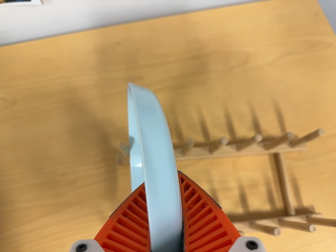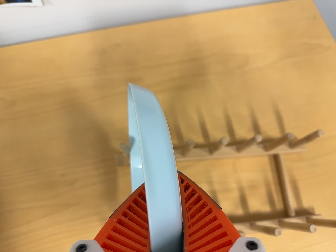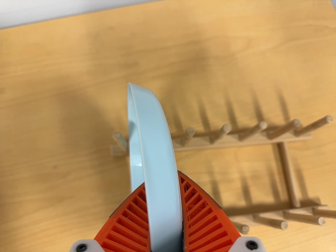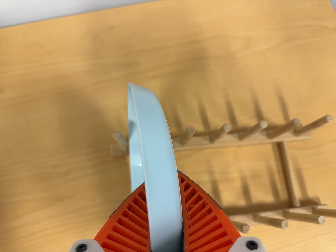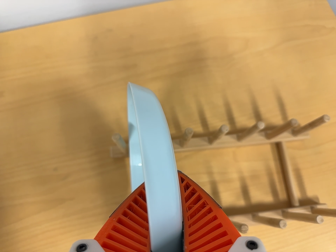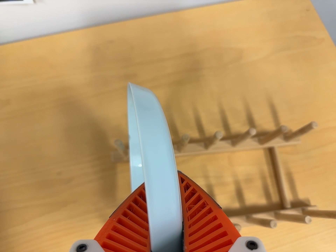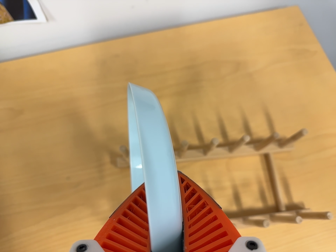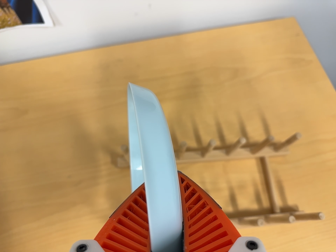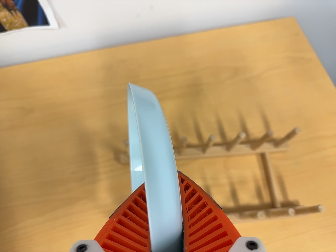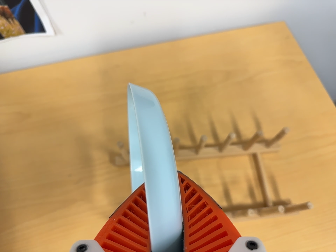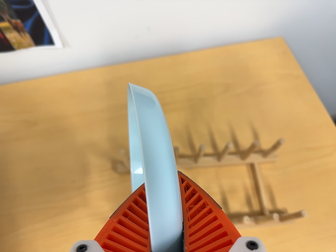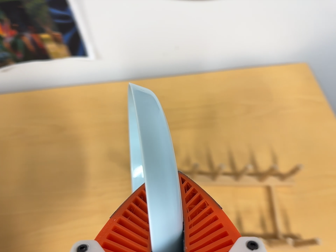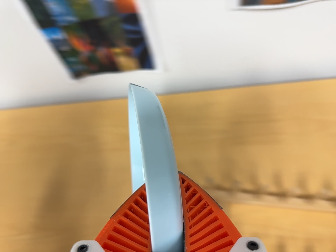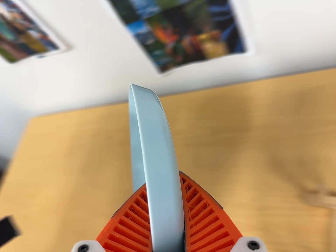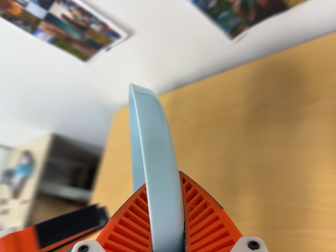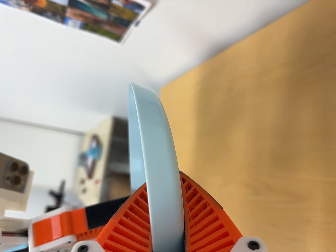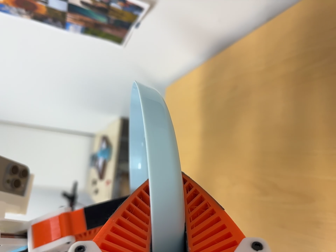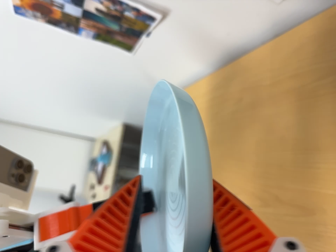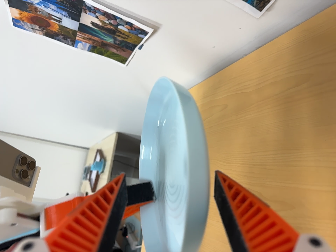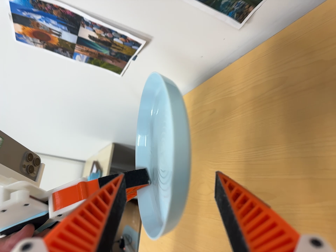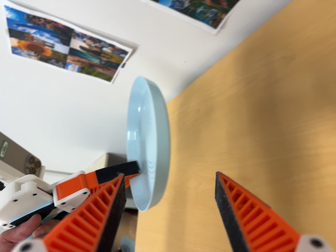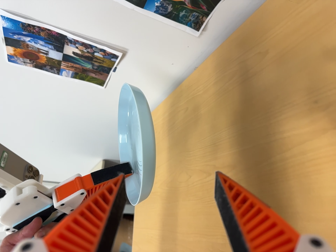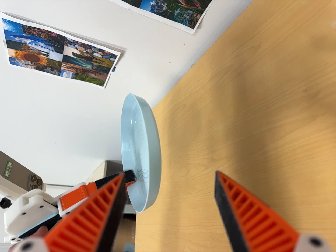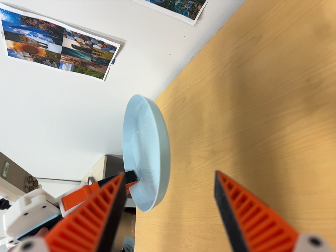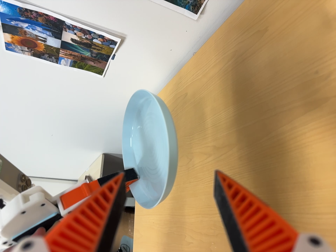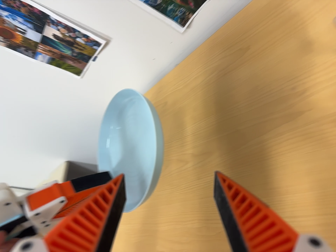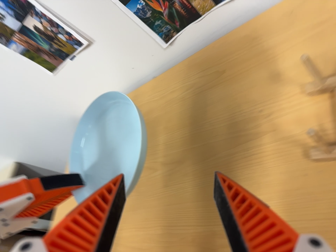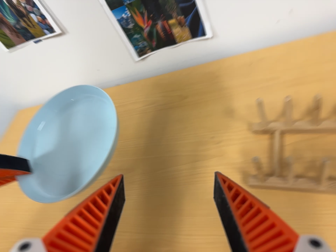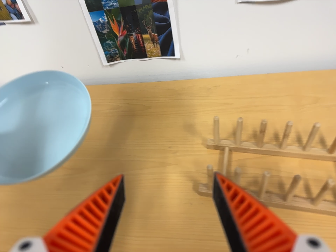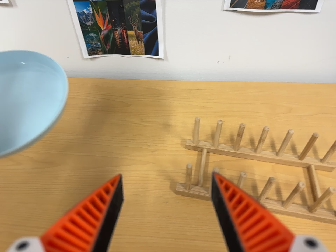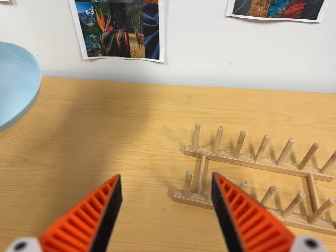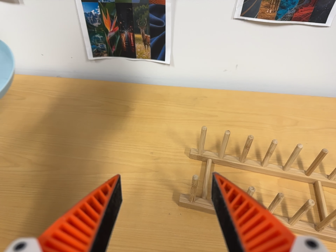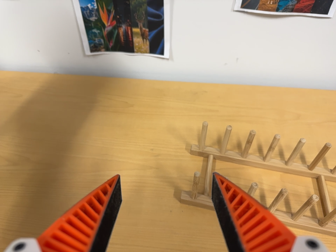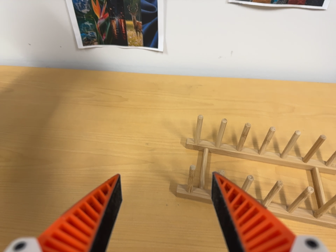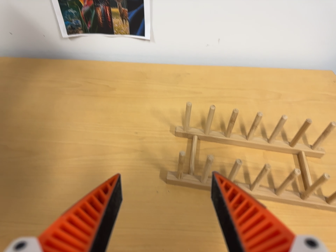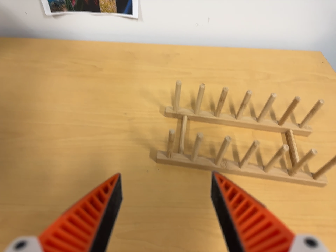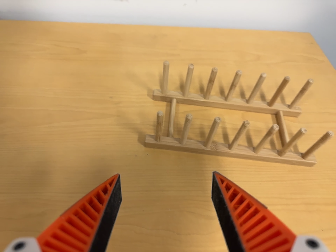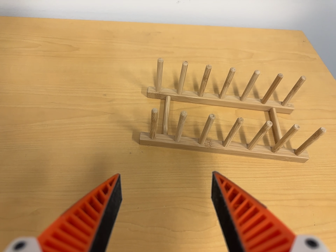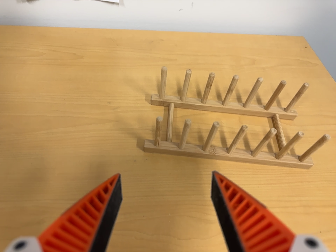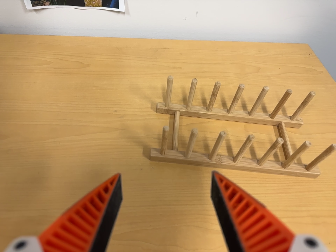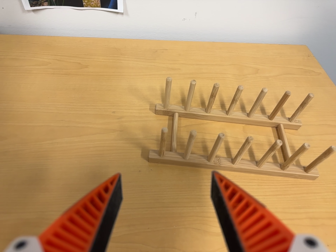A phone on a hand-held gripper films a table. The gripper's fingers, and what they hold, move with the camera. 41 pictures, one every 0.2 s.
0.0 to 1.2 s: The camera shifts only a little, or ends up much as it began.
1.2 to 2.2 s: The camera travels backward, about 7 cm, so what stands in front gets smaller. Its aim tips toward the top of its view by about 10 degrees, and the scene shifts downward.
2.2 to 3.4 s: The camera pans to its left by about 70 degrees. It travels forward, about 14 cm. Its aim tips toward the bottom of its view by about 10 degrees. It rolls about its line of sight by about 10 degrees, and the scene rotates counterclockwise.
3.4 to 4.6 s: The camera travels backward and toward the bottom of its view, about 18 cm, so what stands in front gets smaller. Its aim tips toward the top of its view by about 10 degrees.
4.6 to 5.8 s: The camera swings to its right by about 50 degrees, and the scene slides to the left. It travels to its left, toward the bottom of its view and backward, about 20 cm. Its aim tips toward the top of its view by about 20 degrees. It rolls about its line of sight by about 40 degrees, and the scene rotates clockwise.
5.8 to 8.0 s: The scene slides to the left, as the camera pans about 10 degrees to its right. It travels forward, about 5 cm, so what stands in front looms larger.
The film runs backward here.
